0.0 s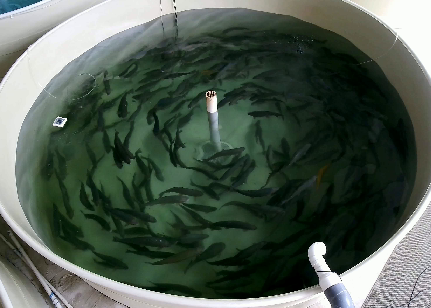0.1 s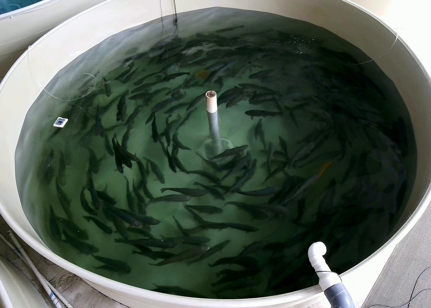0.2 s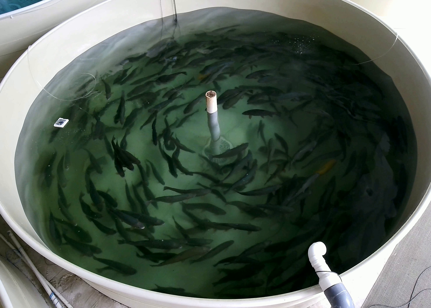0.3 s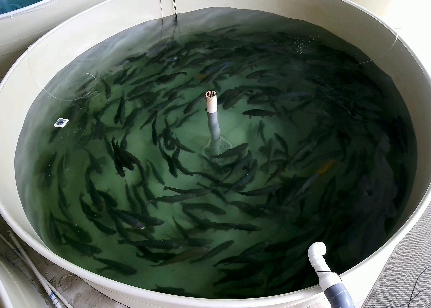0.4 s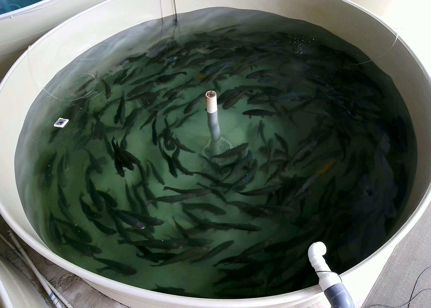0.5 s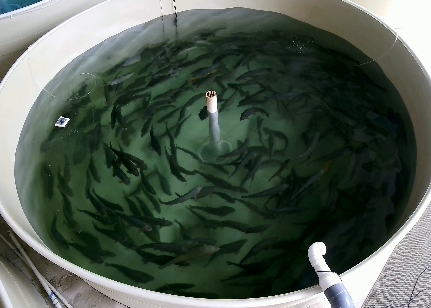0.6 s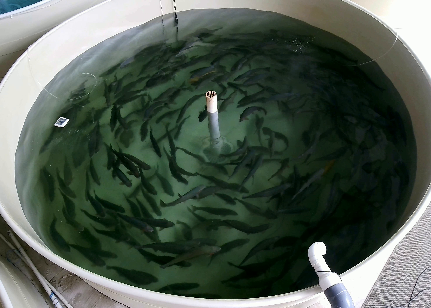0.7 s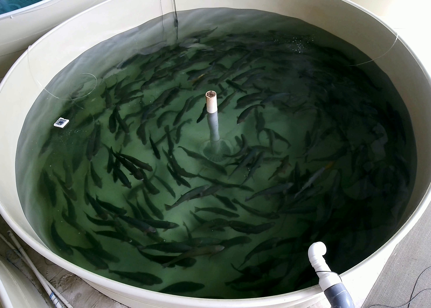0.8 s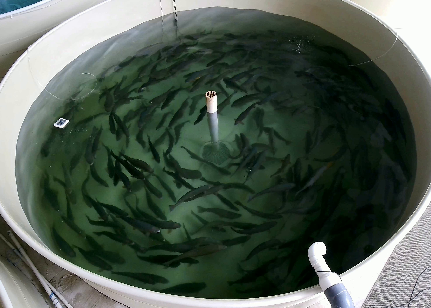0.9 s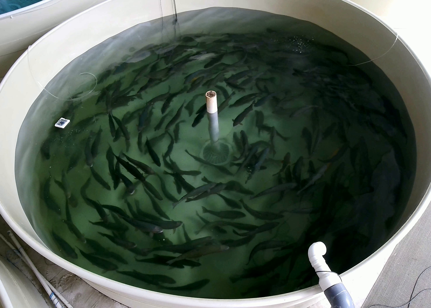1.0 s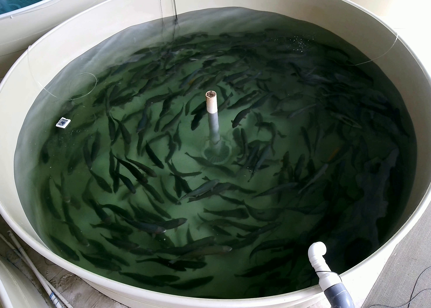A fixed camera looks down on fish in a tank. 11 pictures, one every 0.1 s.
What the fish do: Normal cruising.
